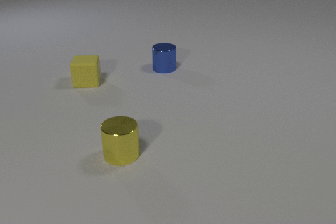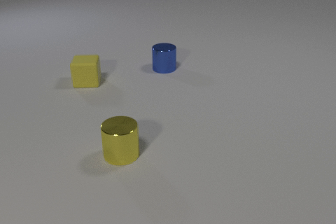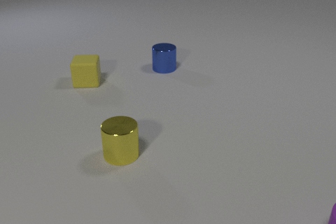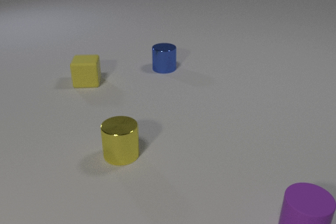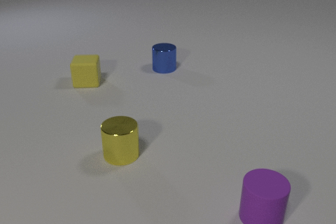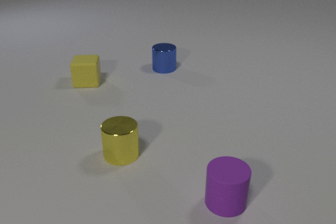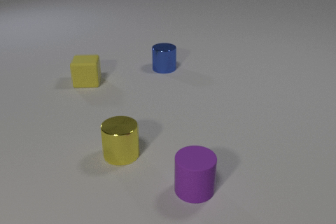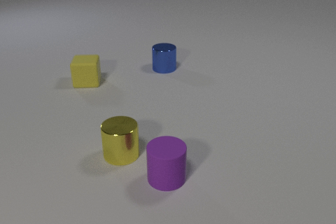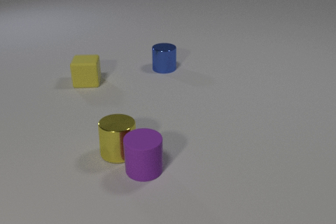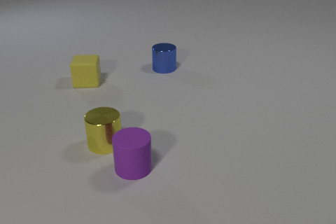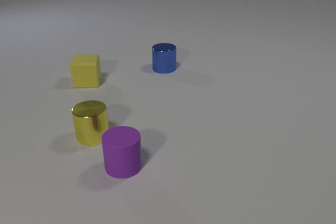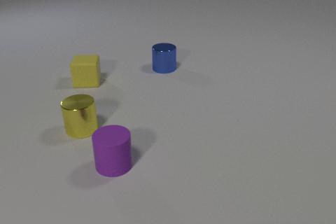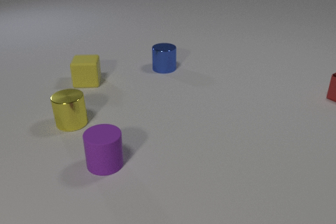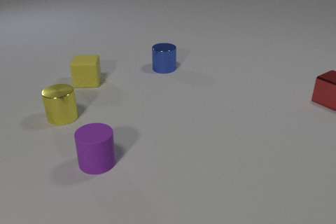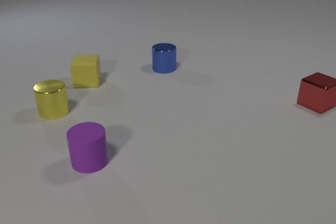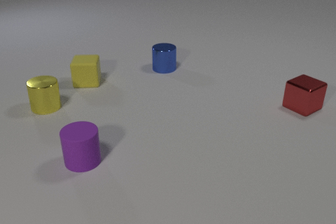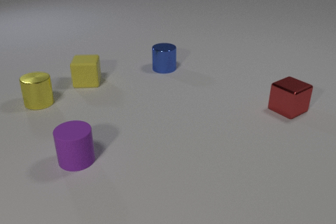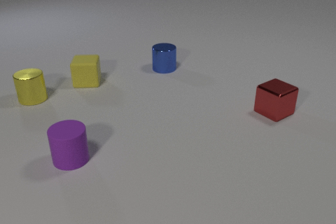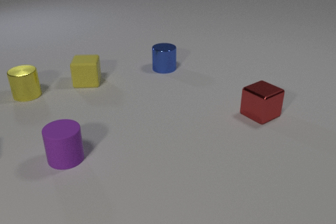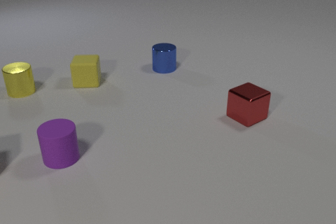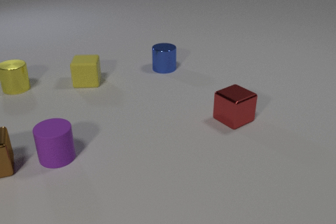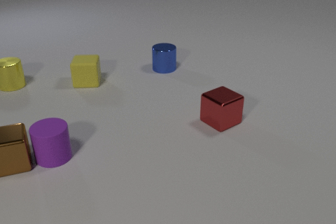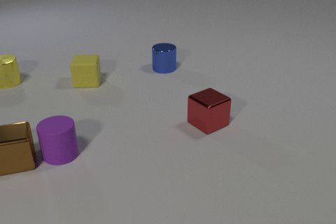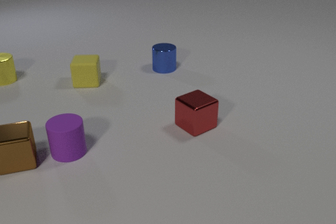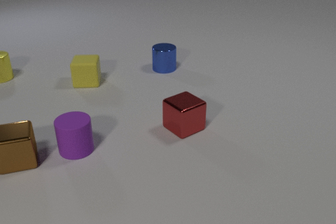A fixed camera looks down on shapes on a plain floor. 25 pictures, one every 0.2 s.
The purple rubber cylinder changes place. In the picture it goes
to the left.
The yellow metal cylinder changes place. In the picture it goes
away from the camera.
0.0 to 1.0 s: The purple rubber cylinder comes in at the right edge, slides to the left.
1.0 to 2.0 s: The purple rubber cylinder slides to the left and away from the camera. The yellow metal cylinder slides away from the camera and to the left. The purple rubber cylinder and the yellow metal cylinder collide.
2.0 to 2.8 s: The purple rubber cylinder slides to the left. The yellow metal cylinder slides away from the camera and to the left. The red metal cube comes in at the right edge, slides to the left and toward the camera.
2.8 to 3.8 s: The purple rubber cylinder slides to the left and away from the camera. The yellow metal cylinder slides away from the camera and to the left. The red metal cube slides to the left and toward the camera.
3.8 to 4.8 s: The purple rubber cylinder slides to the right and away from the camera. The yellow metal cylinder slides away from the camera and to the left. The brown metal cube comes in at the left edge, slides to the right. The red metal cube slides to the left and toward the camera. The purple rubber cylinder and the brown metal cube collide.
How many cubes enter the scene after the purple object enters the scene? 2.
What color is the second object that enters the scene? red.
What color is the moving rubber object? purple.
